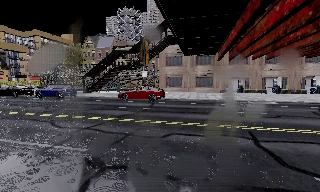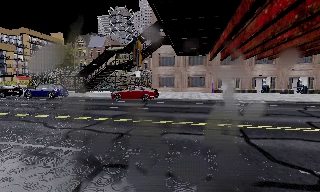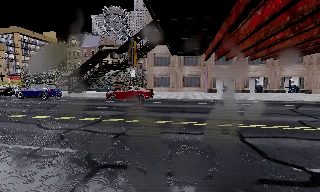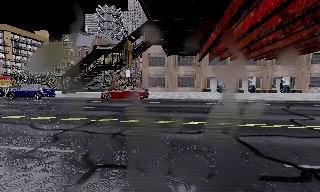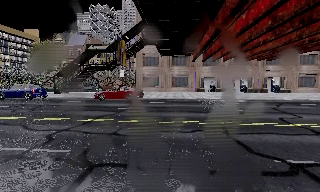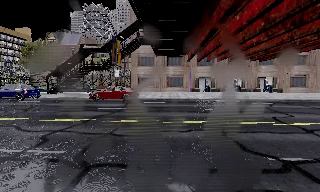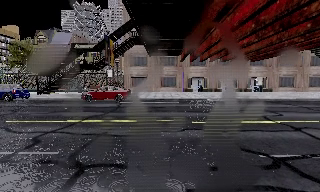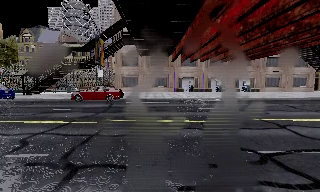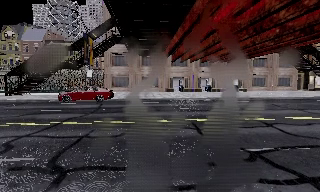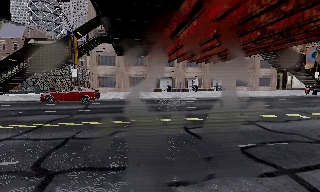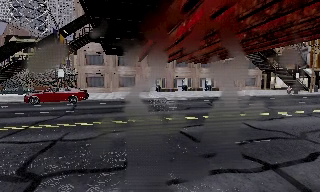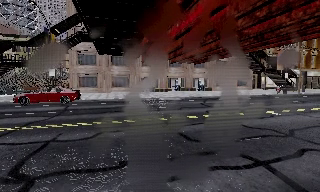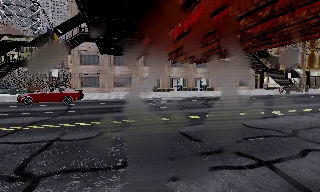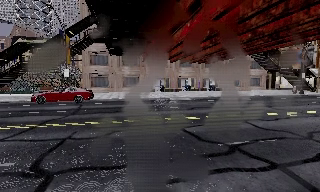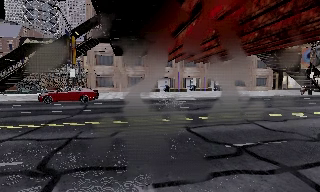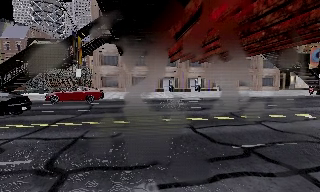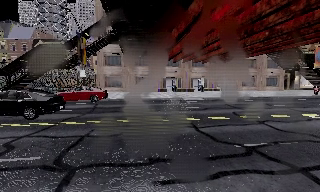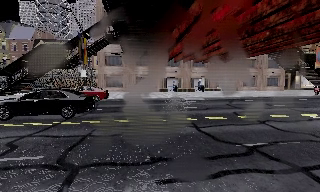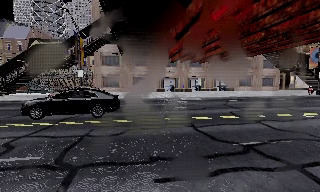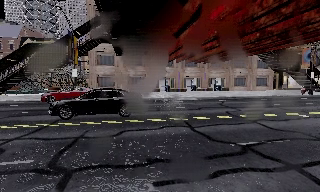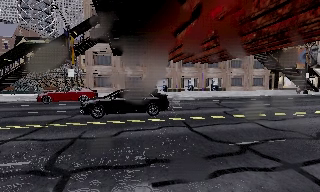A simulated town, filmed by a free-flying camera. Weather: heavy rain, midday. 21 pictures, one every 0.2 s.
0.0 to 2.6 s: The scene slides to the left, as the camera pans about 25 degrees to its right. It travels backward and to its left, about 1 m, so what stands in front gets smaller.
2.6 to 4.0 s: The camera shifts only a little, or ends up much as it began.
The film runs backward here.
